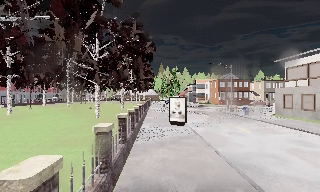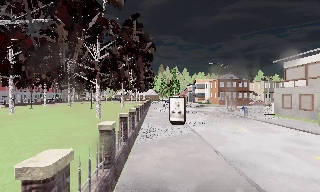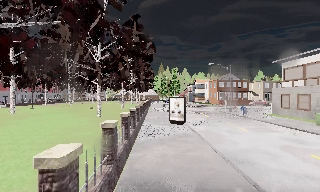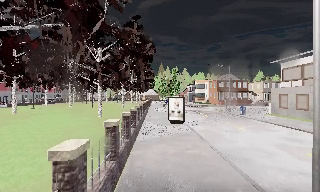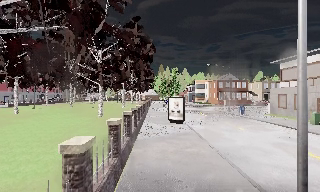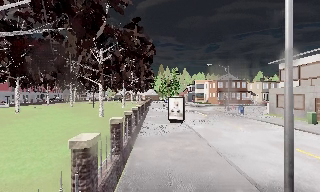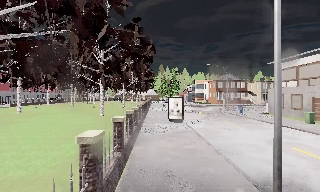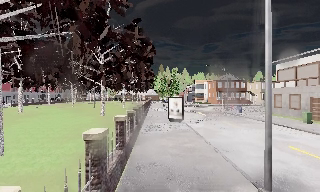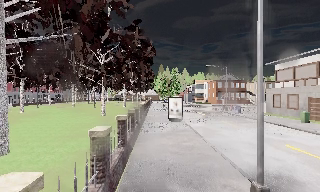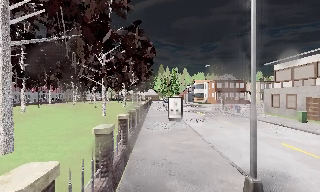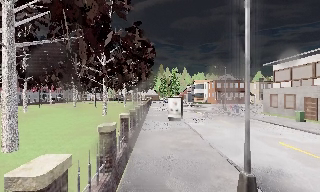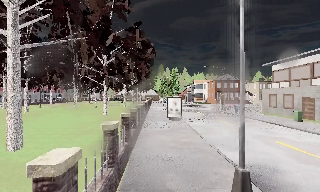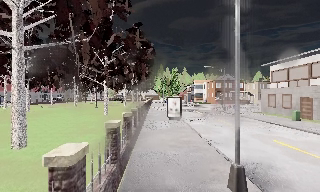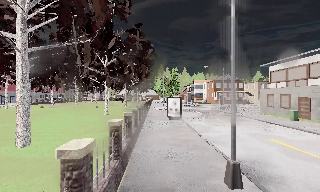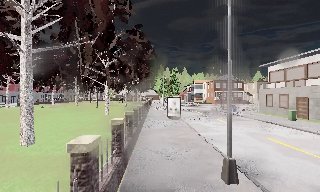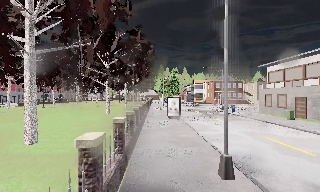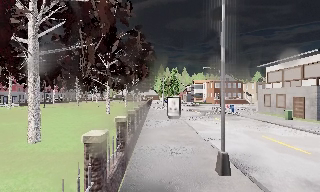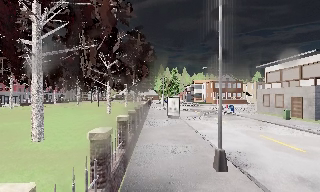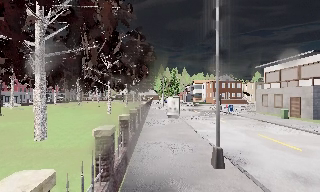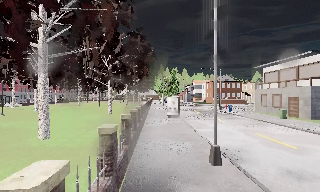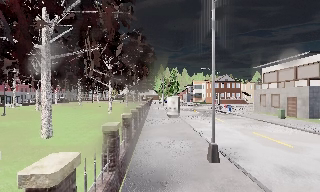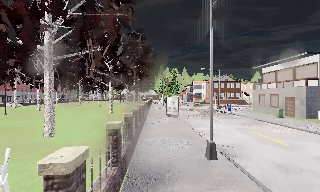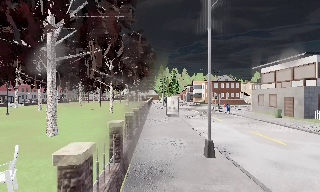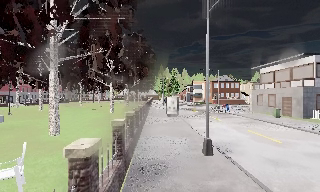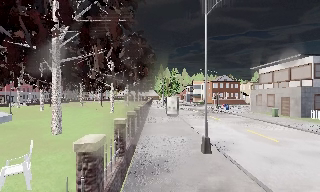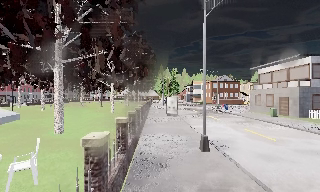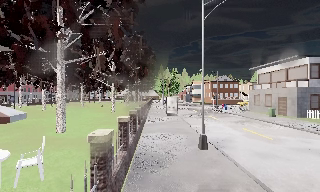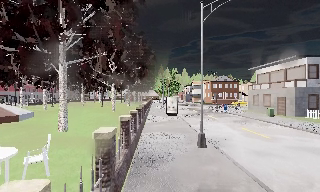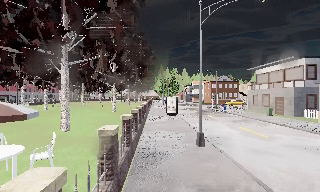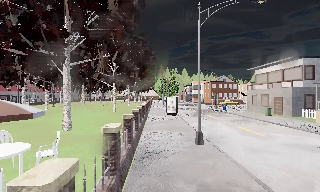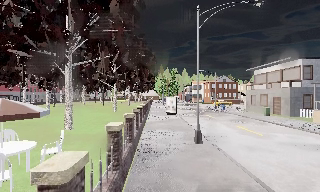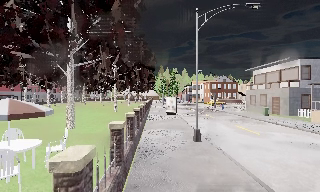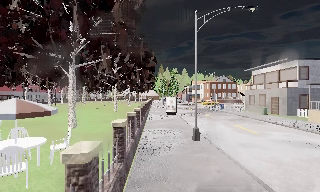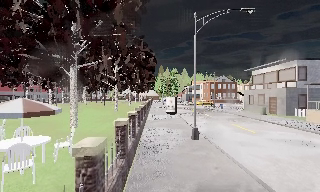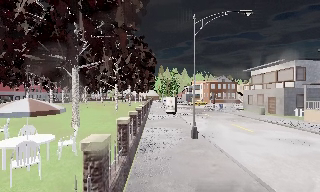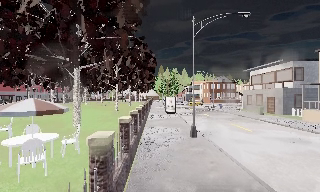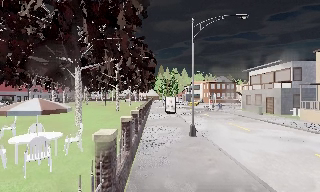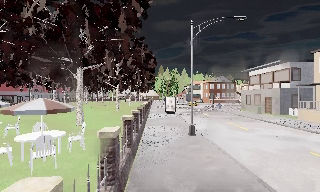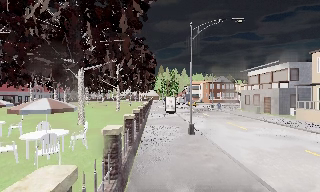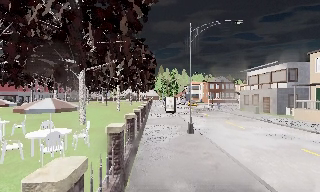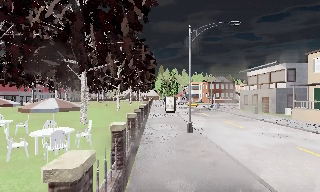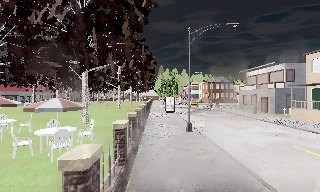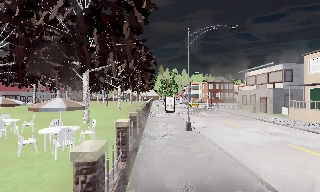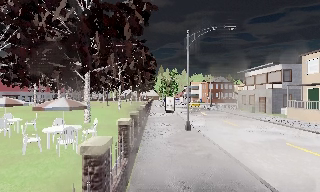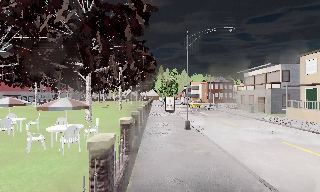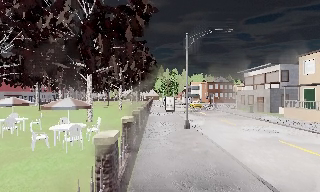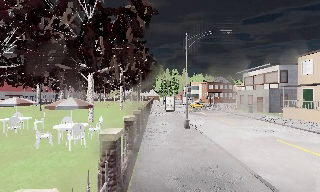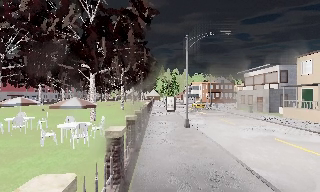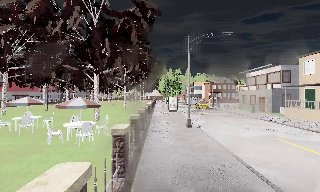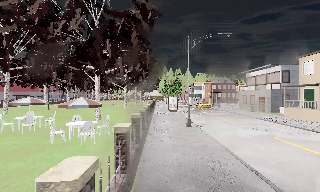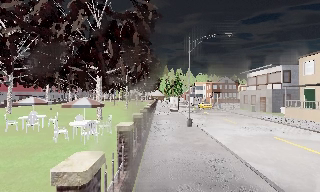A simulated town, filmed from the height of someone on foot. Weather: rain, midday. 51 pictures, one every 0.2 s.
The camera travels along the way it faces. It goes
backward.
0.0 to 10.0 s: The camera travels backward, about 12 m, so what stands in front gets smaller.
The film runs backward here.
